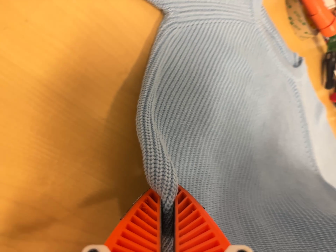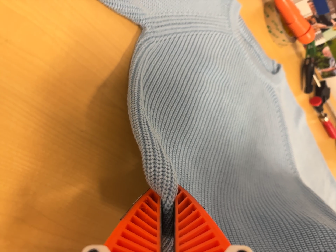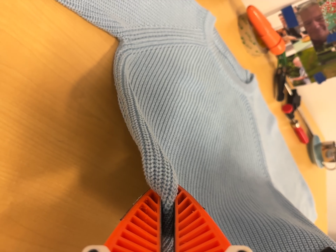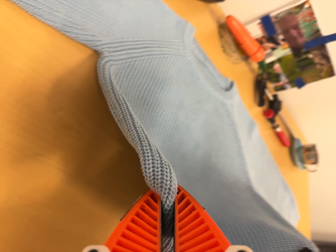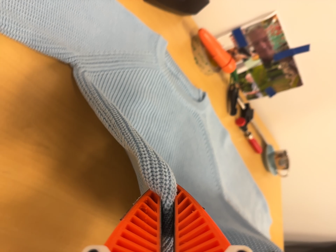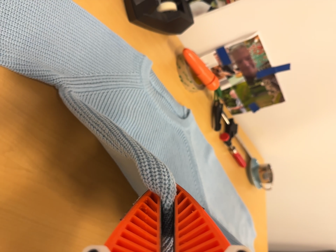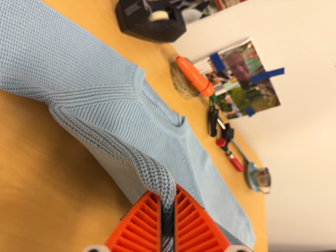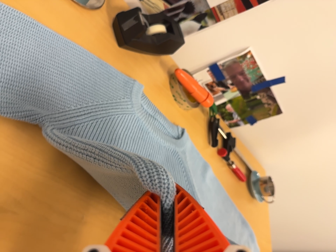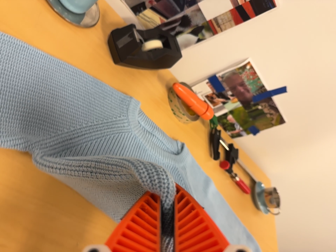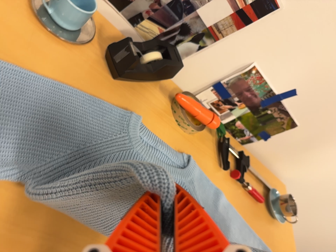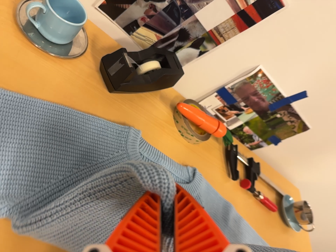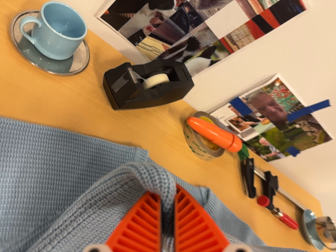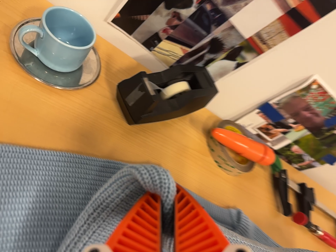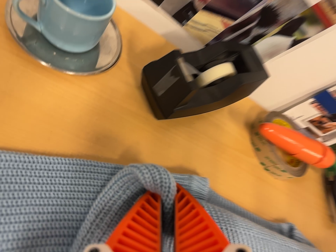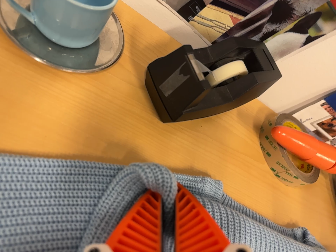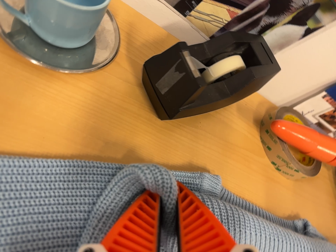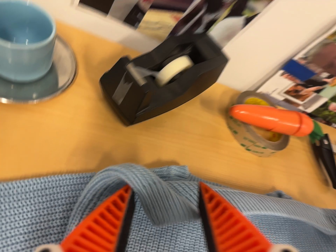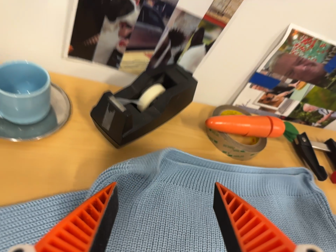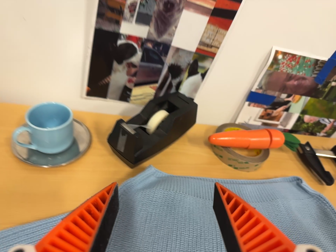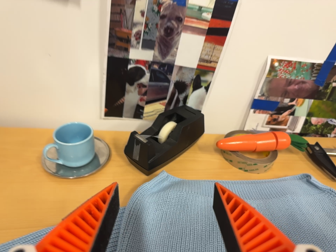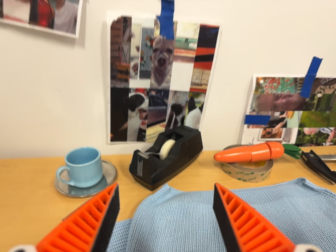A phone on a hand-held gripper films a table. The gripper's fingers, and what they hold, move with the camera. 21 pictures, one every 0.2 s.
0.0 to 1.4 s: The scene slides to the left, as the camera pans about 15 degrees to its right. It travels to its right, toward the top of its view and backward, about 12 cm, so close, fixed things drift to the left.
1.4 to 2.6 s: The camera swings to its left by about 15 degrees, and the scene slides to the right. It travels forward and toward the top of its view, about 26 cm, so what stands in front looms larger. It rolls about its line of sight by about 10 degrees, and the scene rotates counterclockwise.
2.6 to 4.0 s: The camera pans to its left by about 15 degrees. It travels backward, to its right and toward the bottom of its view, about 24 cm, so what stands in front gets smaller. Its aim tips toward the top of its view by about 30 degrees, and the scene shifts downward. It rolls about its line of sight by about 35 degrees, and the scene rotates counterclockwise.
The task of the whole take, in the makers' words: fold up.
The film runs forward here.
